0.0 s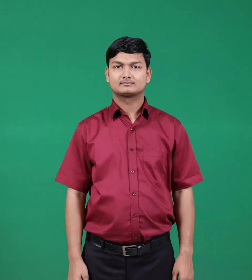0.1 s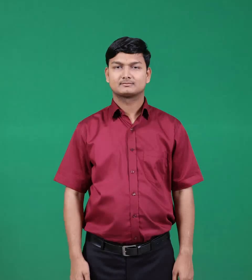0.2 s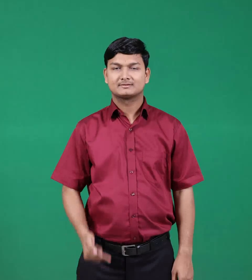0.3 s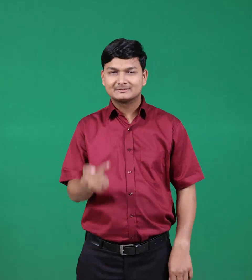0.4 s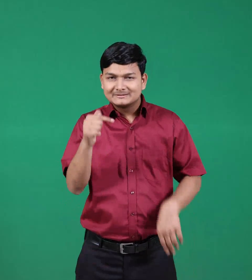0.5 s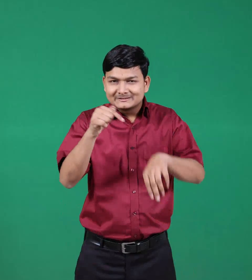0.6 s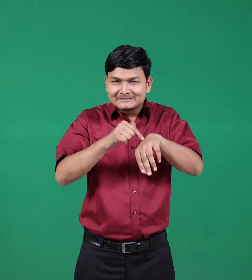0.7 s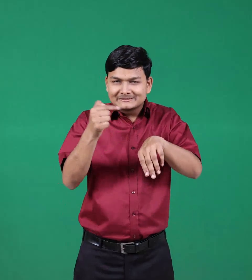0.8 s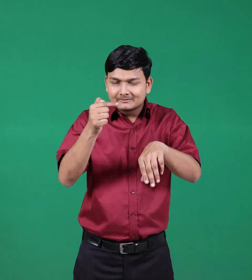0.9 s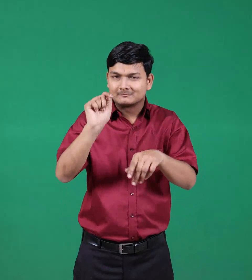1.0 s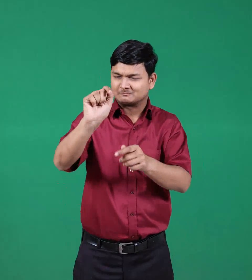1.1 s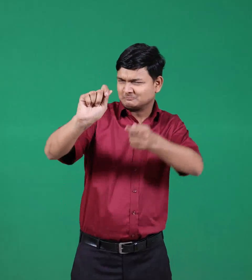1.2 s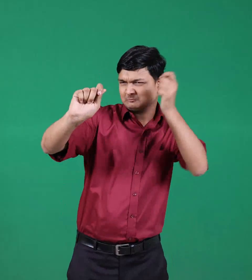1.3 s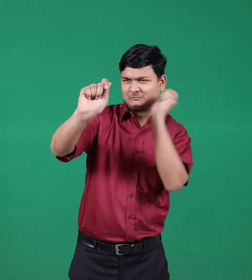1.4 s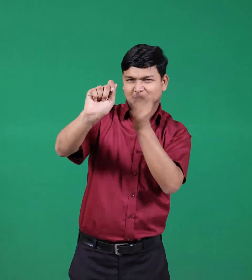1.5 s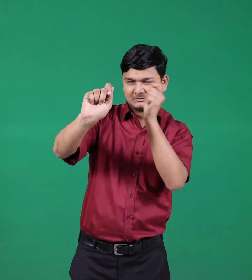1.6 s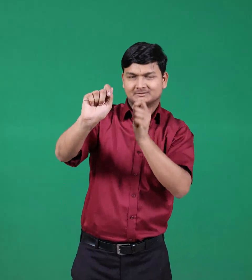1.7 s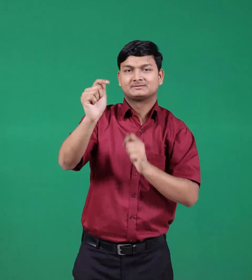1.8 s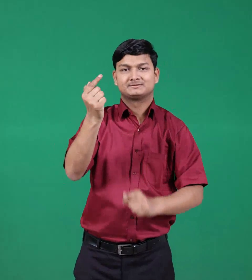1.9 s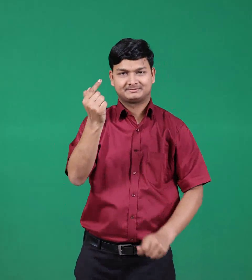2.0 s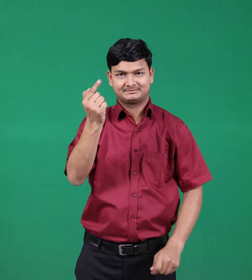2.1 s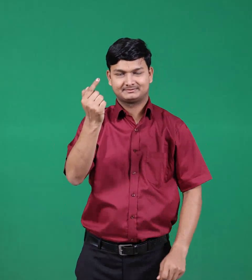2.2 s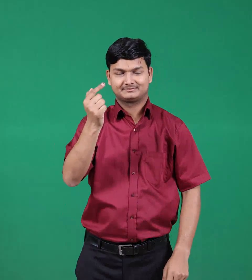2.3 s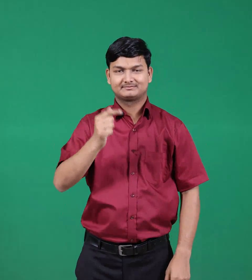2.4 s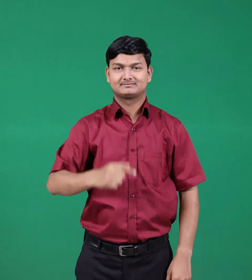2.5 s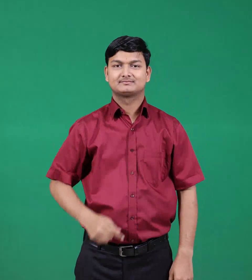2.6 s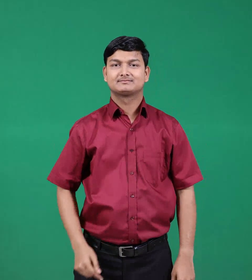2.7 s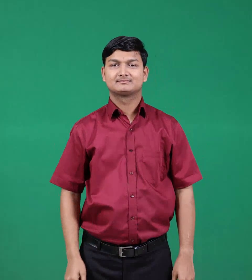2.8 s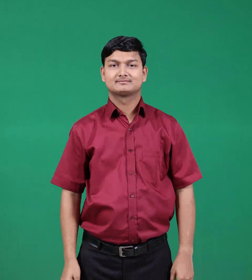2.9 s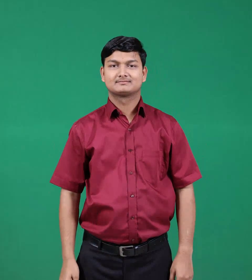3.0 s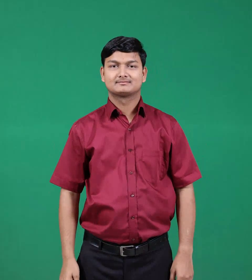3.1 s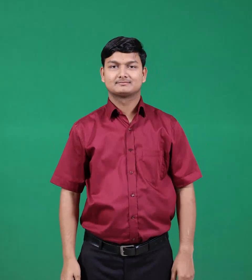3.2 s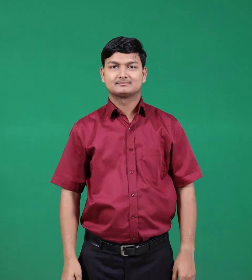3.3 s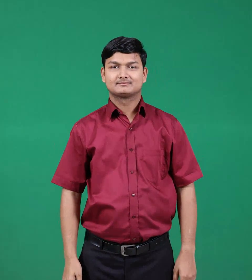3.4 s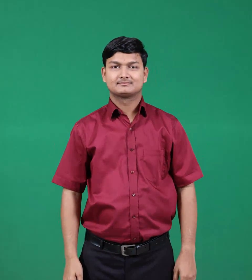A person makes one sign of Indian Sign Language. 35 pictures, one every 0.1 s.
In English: nail
